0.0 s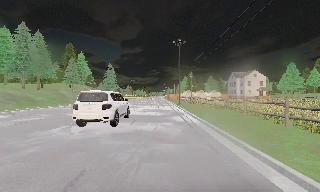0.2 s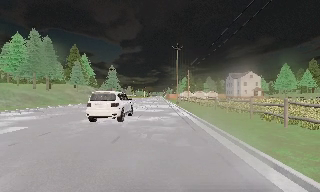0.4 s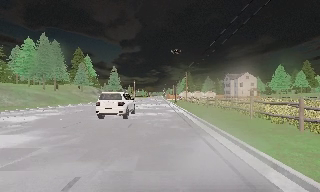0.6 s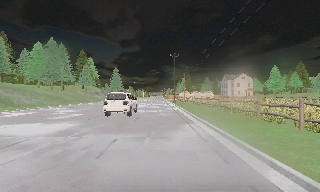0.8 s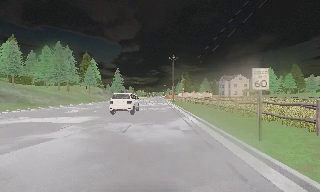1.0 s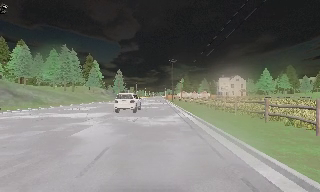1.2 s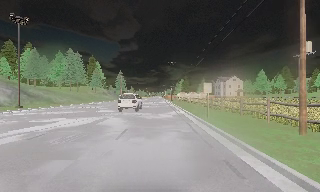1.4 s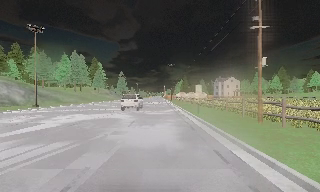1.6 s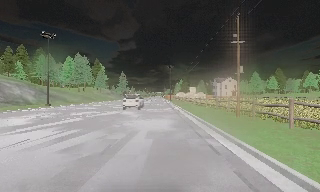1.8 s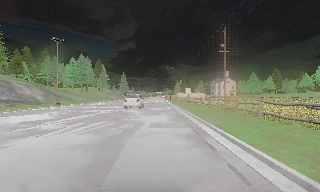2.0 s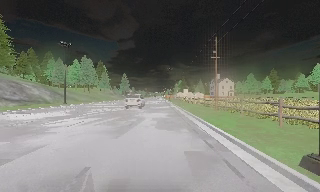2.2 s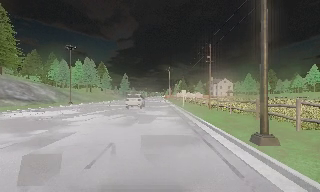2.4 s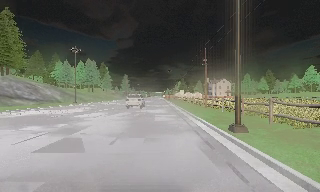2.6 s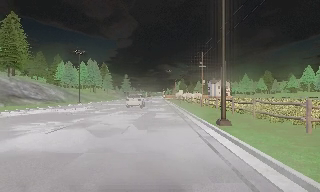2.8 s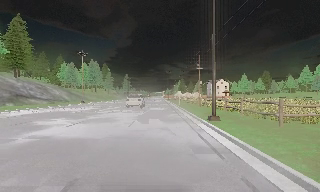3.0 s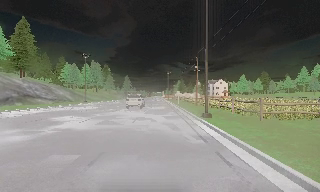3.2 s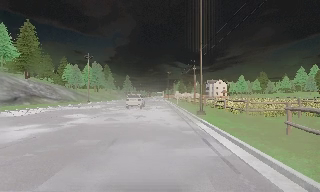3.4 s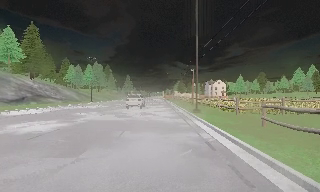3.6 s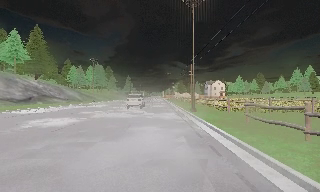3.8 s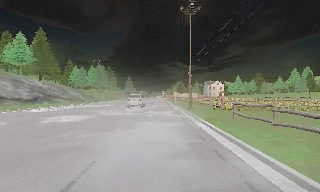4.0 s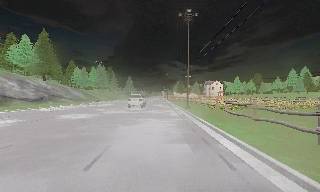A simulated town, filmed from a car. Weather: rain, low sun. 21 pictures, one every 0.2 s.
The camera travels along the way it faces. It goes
backward.
0.0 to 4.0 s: The camera travels backward, about 45 m, so what stands in front gets smaller. It loses speed.
The film runs backward here.
